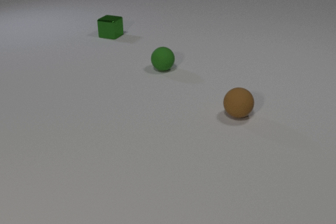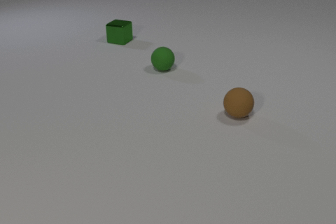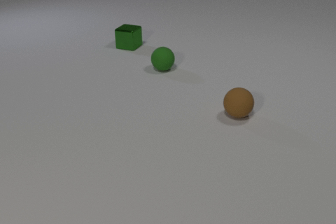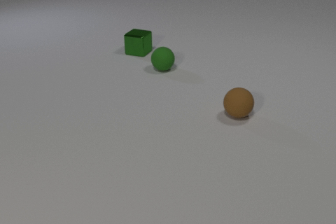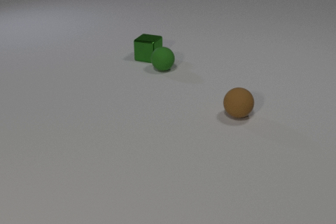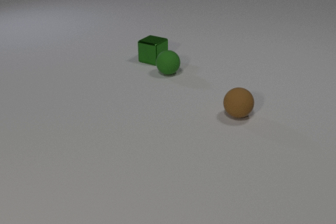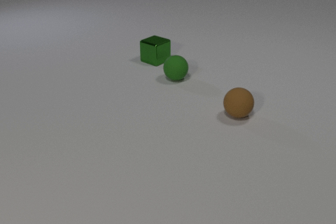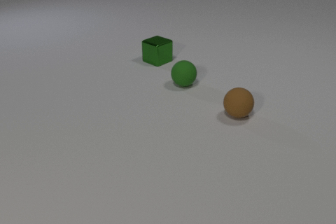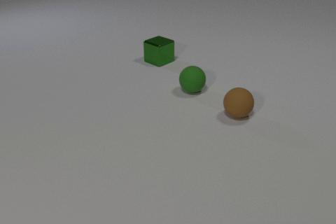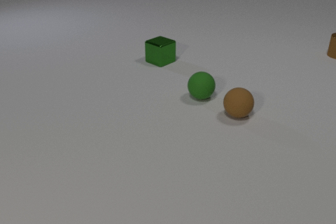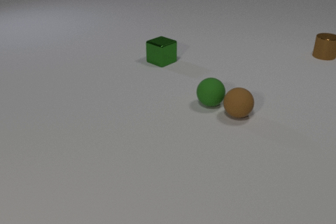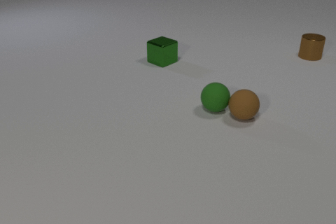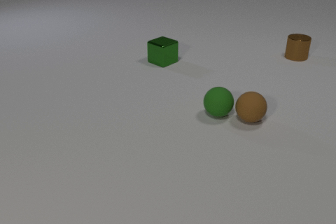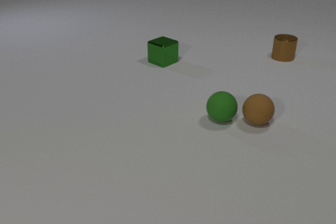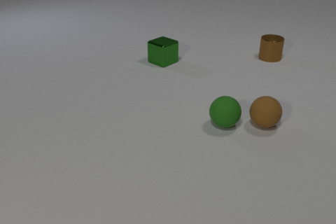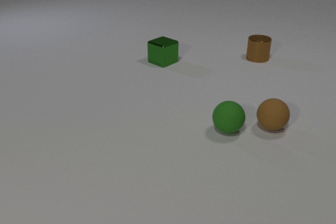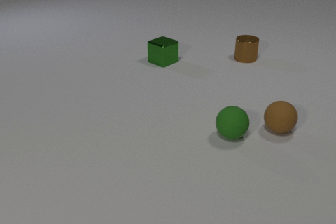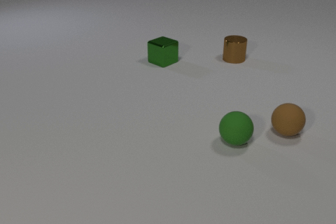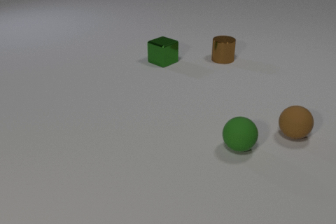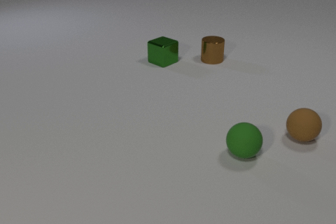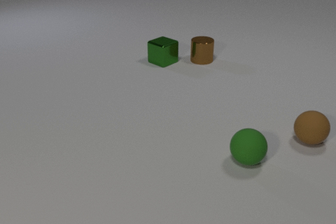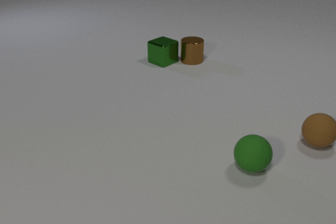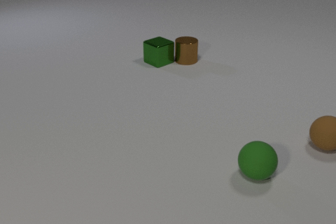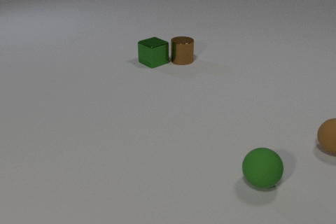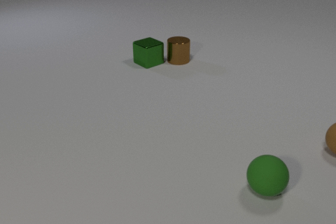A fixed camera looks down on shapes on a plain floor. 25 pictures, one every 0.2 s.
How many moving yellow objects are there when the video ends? 0.
What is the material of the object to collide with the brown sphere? rubber.
Are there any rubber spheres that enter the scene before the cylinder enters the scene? no.
0.0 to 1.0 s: The green metal cube slides toward the camera and to the right. The green rubber sphere rolls toward the camera and to the right. The green metal cube and the green rubber sphere collide.
1.0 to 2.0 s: The green metal cube slides to the right. The green rubber sphere rolls toward the camera and to the right. The brown metal cylinder comes in at the right edge, slides to the left and toward the camera.
2.0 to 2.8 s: The green rubber sphere rolls toward the camera. The brown metal cylinder slides to the left and toward the camera. The brown rubber sphere rolls to the right and toward the camera. The green rubber sphere and the brown rubber sphere collide.
2.8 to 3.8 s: The green rubber sphere rolls toward the camera. The brown metal cylinder slides to the left. The brown rubber sphere rolls to the right.
3.8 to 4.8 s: The green metal cube slides to the left. The green rubber sphere rolls toward the camera and to the right. The brown metal cylinder slides to the left. The brown rubber sphere rolls to the right. The green metal cube and the brown metal cylinder collide.
